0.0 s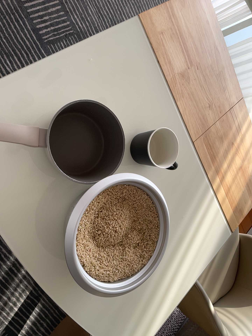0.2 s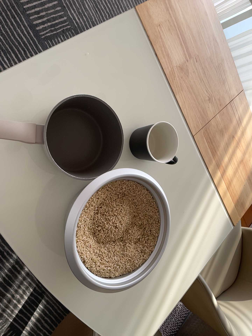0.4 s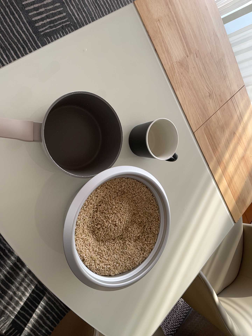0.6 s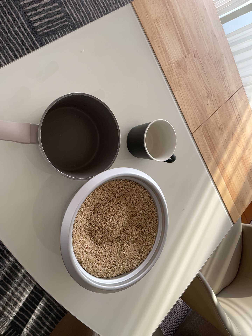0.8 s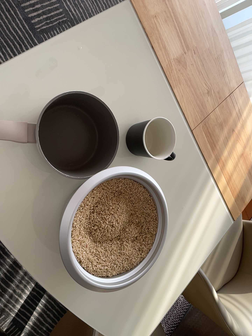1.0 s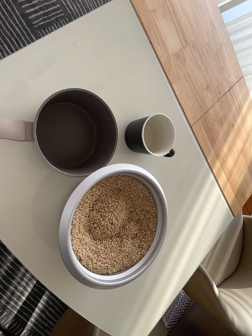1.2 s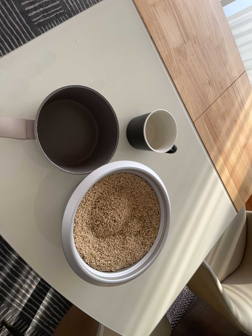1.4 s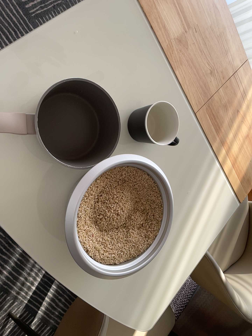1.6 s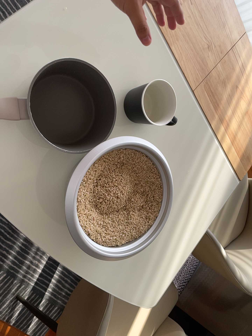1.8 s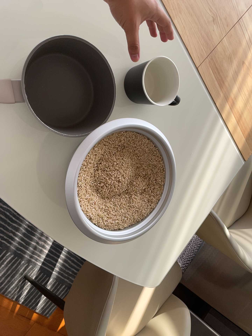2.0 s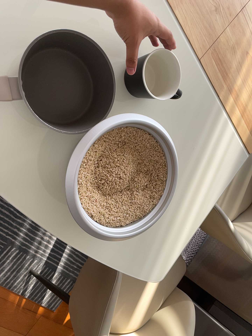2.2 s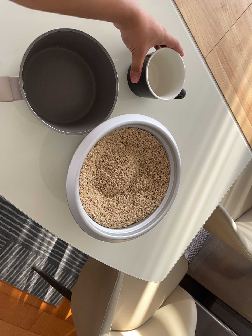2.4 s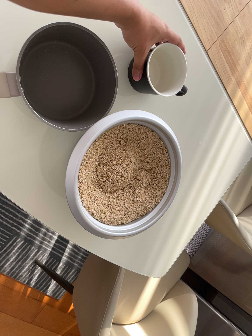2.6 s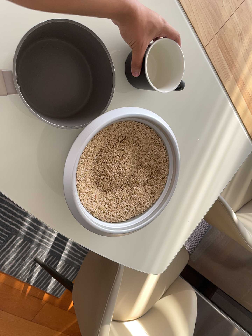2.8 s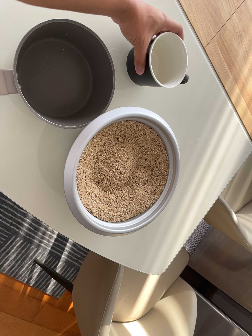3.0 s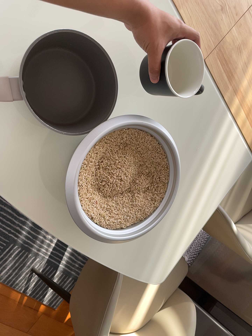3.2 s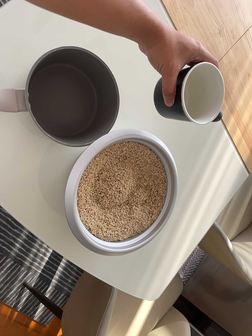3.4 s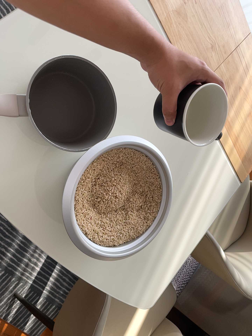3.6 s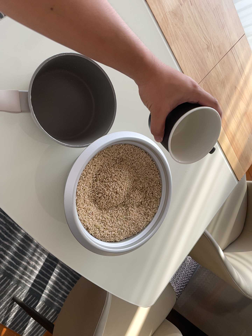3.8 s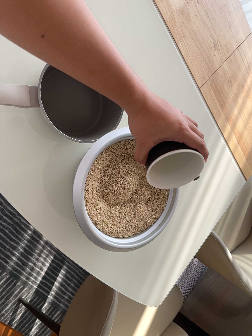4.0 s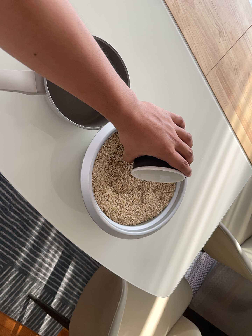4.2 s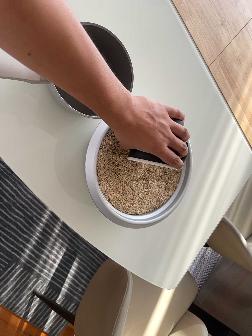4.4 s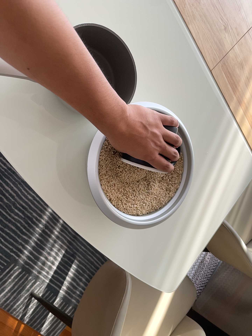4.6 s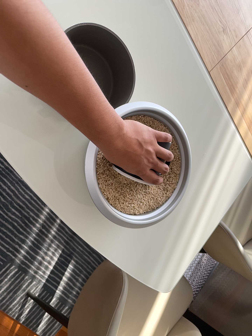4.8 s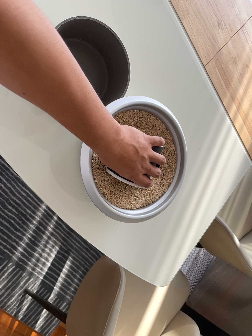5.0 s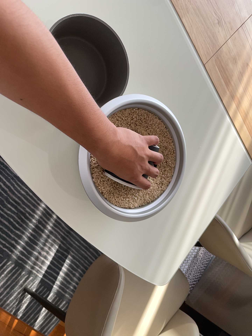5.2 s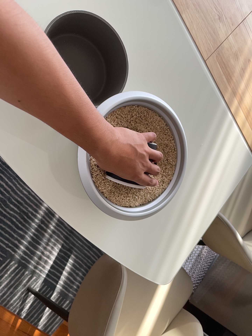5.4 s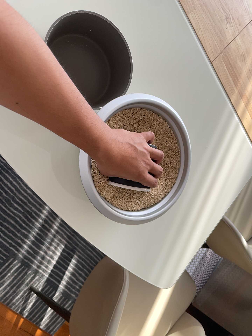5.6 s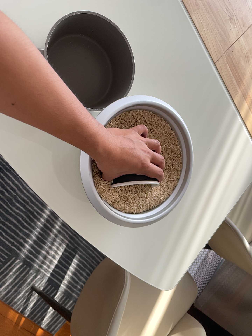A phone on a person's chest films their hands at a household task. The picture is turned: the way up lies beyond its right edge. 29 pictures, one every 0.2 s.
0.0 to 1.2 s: The camera shifts only a little, or ends up much as it began.
1.2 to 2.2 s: The camera's aim tips toward the bottom of its view by about 15 degrees, and the scene shifts upward.
2.2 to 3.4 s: The camera shifts only a little, or ends up much as it began.
3.4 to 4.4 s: The camera travels toward the bottom of its view, about 9 cm, so close, fixed things drift upward.
4.4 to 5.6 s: The camera shifts only a little, or ends up much as it began.
The film runs forward here.
